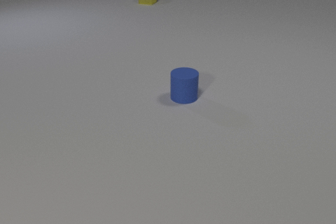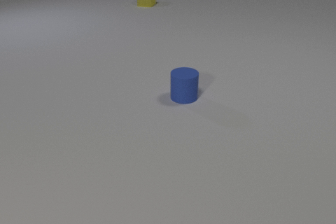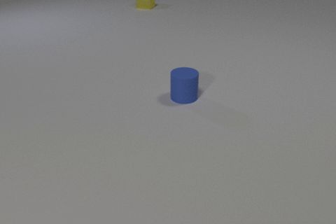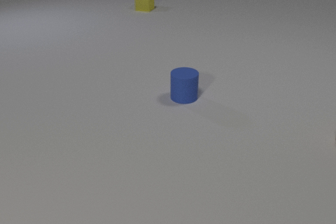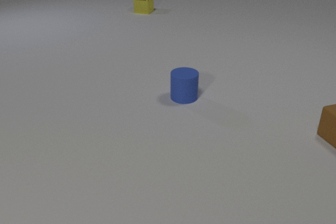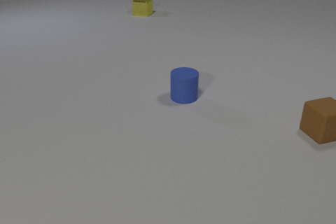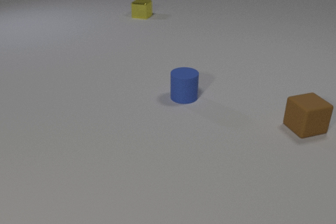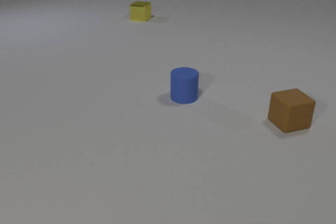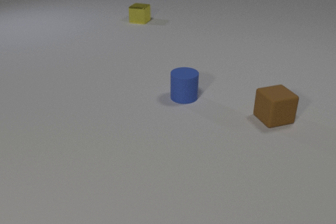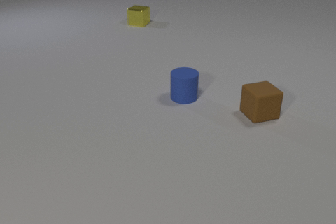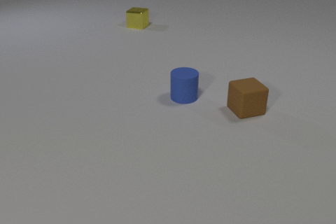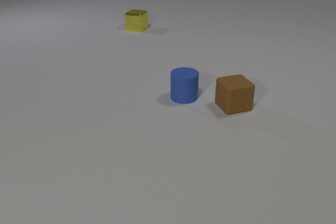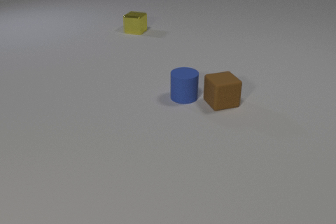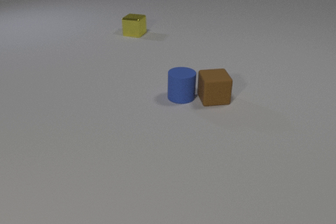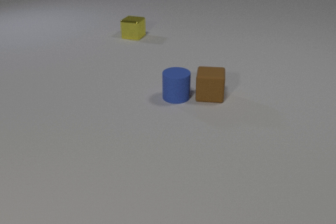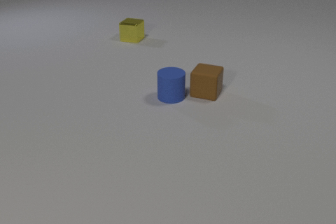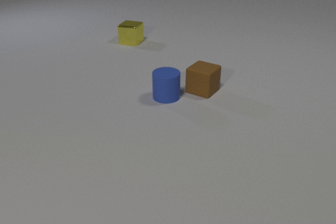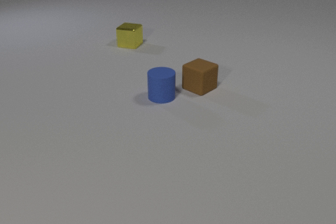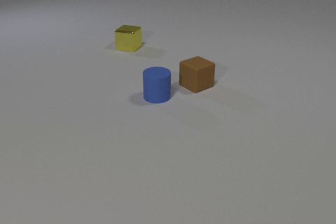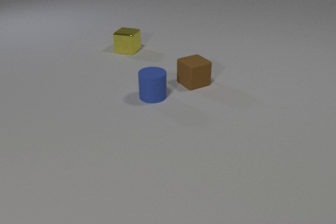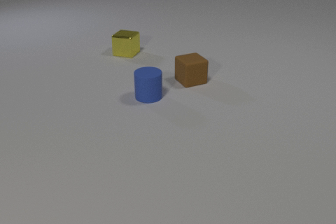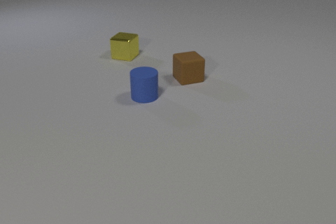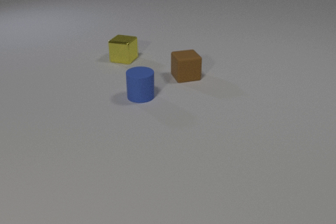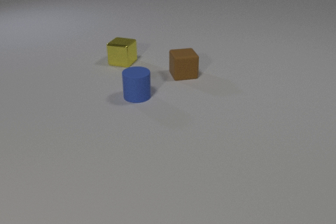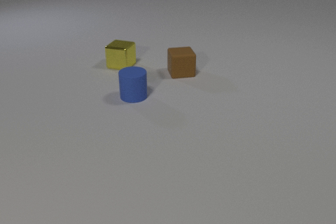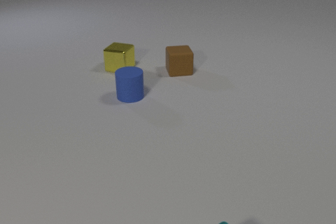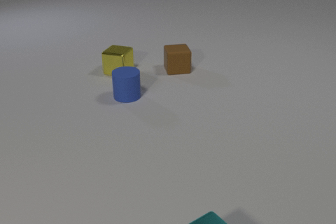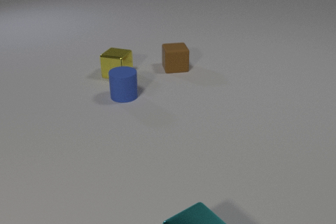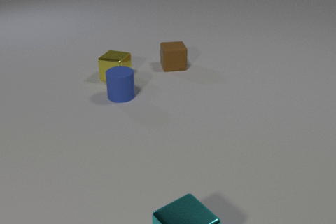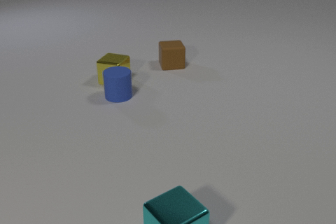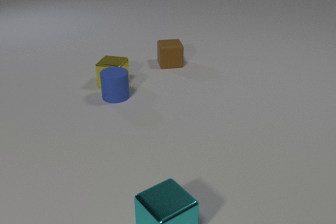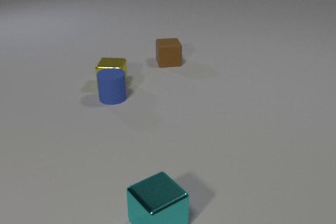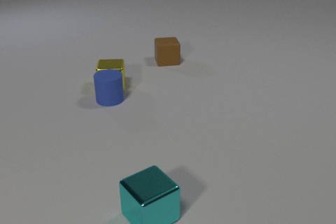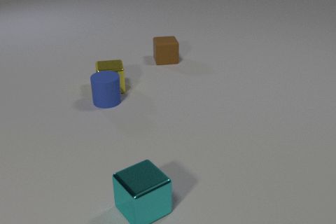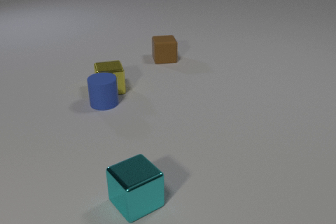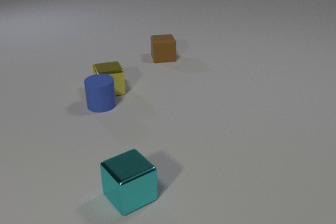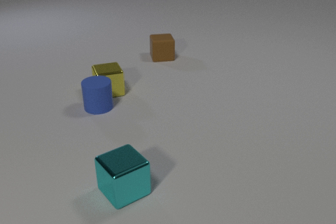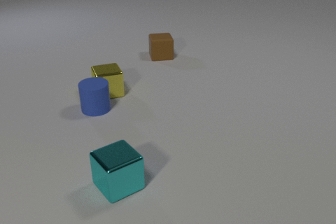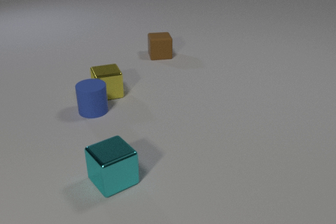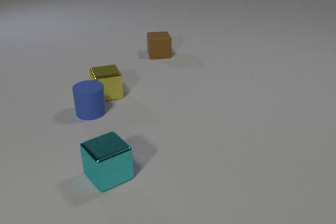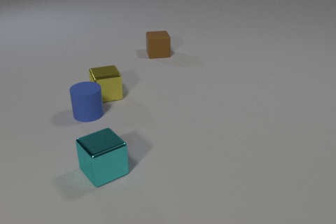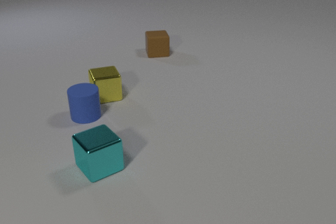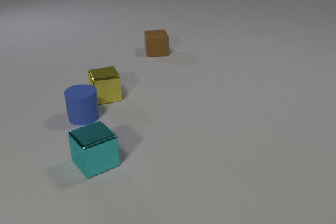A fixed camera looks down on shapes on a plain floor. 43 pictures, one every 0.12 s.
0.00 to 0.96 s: The brown rubber cube comes in at the right edge, slides to the left. The yellow metal cube slides toward the camera.
0.96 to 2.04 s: The brown rubber cube slides to the left and away from the camera, spins clockwise seen from above by about 60 degrees, its near face sliding to the left. The blue rubber cylinder slides to the left. The yellow metal cube slides toward the camera. The brown rubber cube and the blue rubber cylinder collide.
2.04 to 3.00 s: The brown rubber cube slides away from the camera and to the left, spins clockwise seen from above by about 30 degrees, its near face sliding to the left. The blue rubber cylinder slides to the left. The yellow metal cube slides toward the camera.
3.00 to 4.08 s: The brown rubber cube slides away from the camera and to the left. The blue rubber cylinder slides to the left and toward the camera. The yellow metal cube slides toward the camera, spins so that its near face slides to the right, counterclockwise seen from above. The cyan metal cube slides away from the camera and to the left. The blue rubber cylinder and the yellow metal cube collide.
4.08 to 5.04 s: The brown rubber cube slides away from the camera and to the left. The blue rubber cylinder slides toward the camera and to the left. The yellow metal cube slides toward the camera. The cyan metal cube slides away from the camera and to the left.
Are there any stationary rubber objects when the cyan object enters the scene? no.
How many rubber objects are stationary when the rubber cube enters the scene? 1.
What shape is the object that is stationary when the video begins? cylinder.
